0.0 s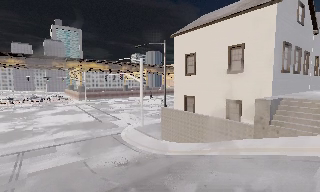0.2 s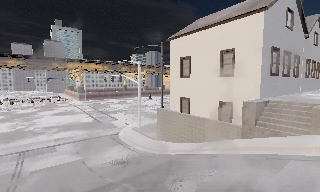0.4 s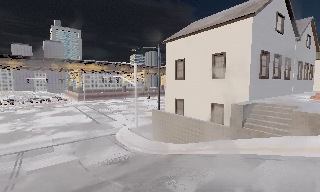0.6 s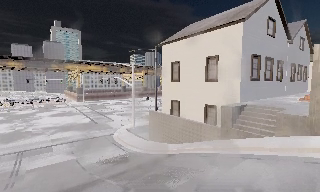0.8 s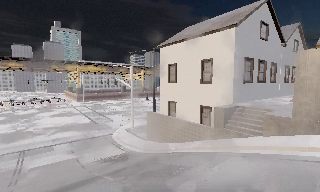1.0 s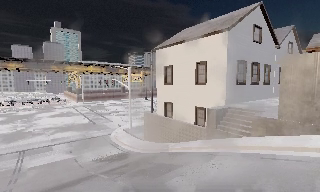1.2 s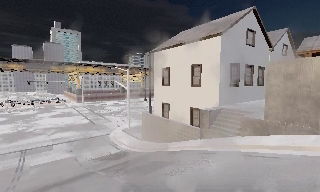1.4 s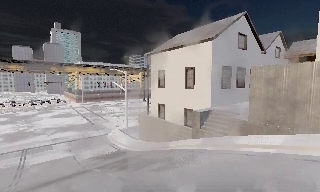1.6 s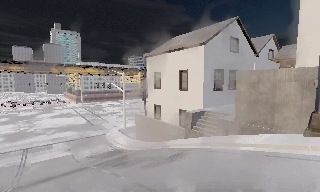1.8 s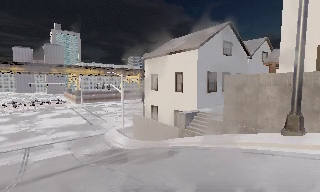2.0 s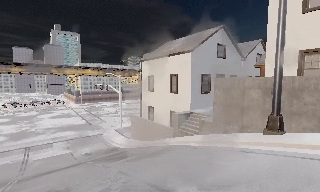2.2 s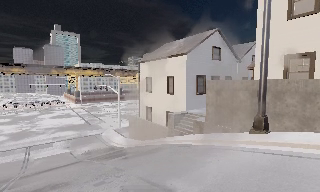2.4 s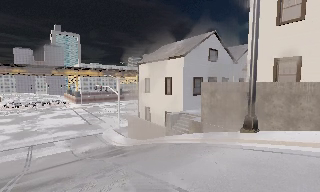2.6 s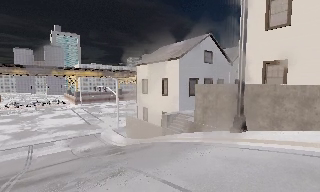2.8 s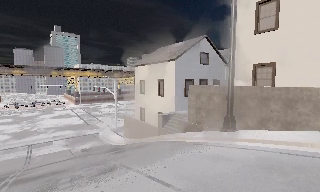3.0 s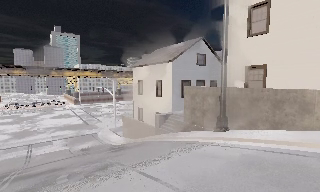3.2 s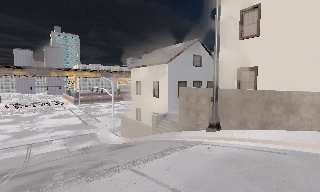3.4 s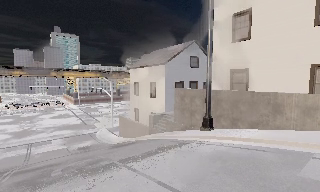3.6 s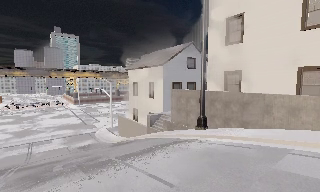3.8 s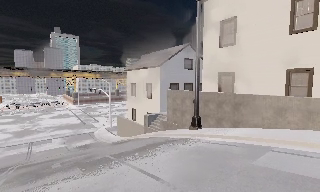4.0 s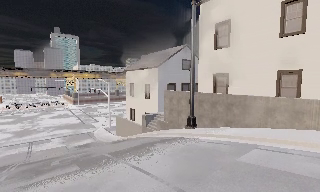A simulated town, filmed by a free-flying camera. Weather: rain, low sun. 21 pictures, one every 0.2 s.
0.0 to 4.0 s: The camera travels backward and to its right, about 11 m, so what stands in front gets smaller.
The film runs backward here.
